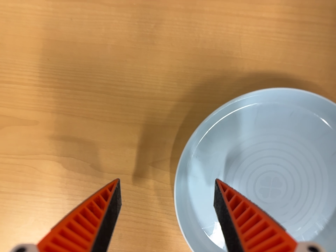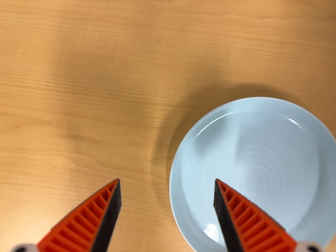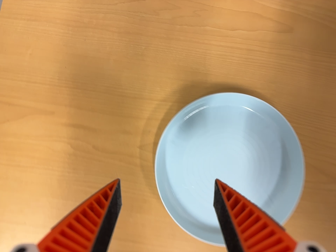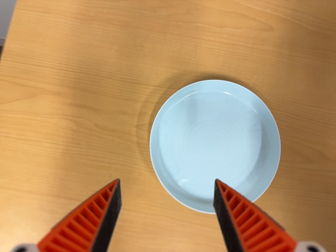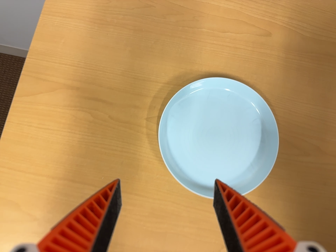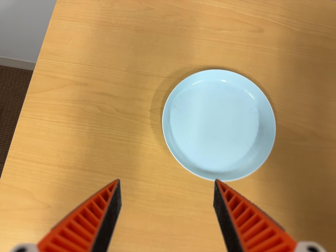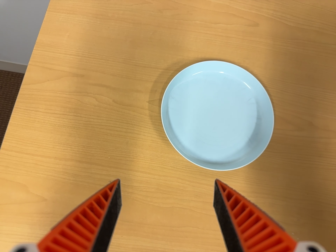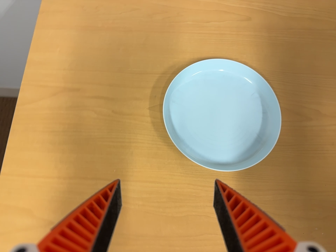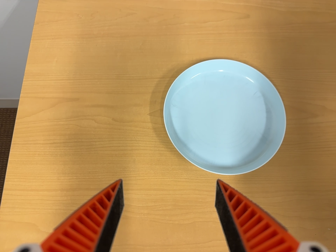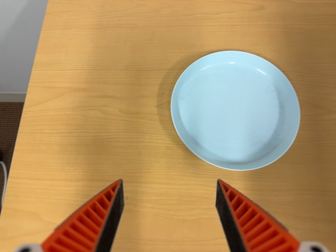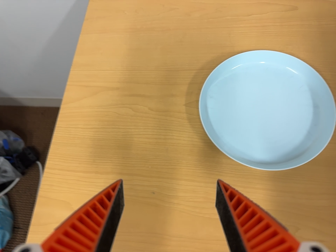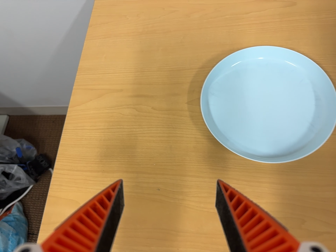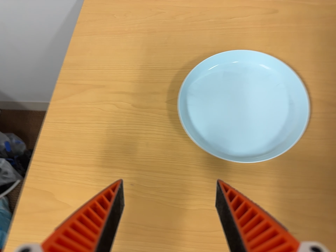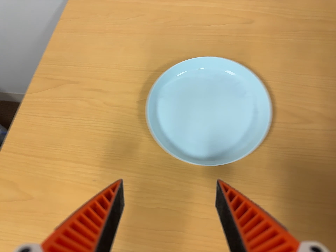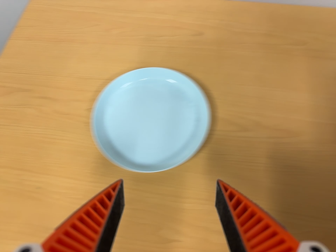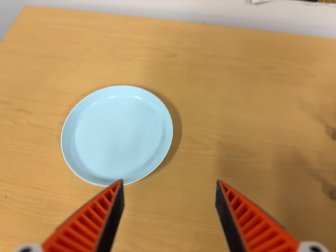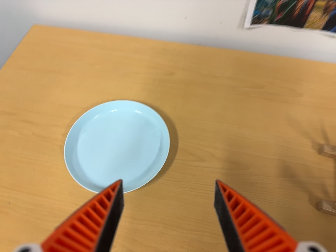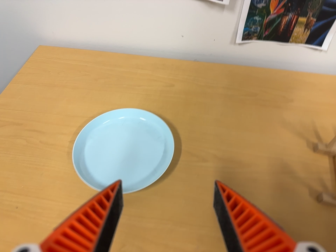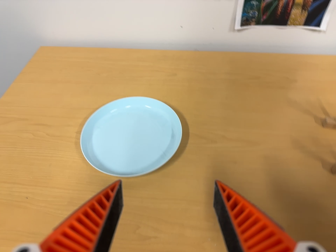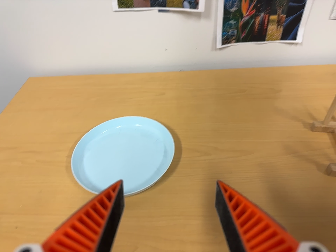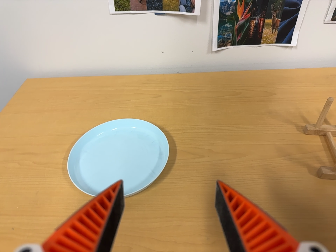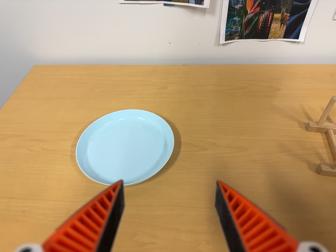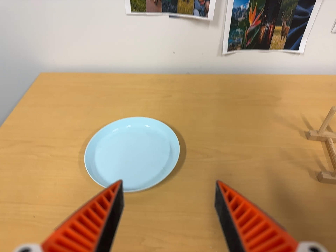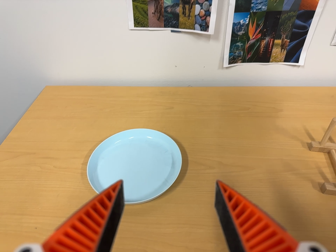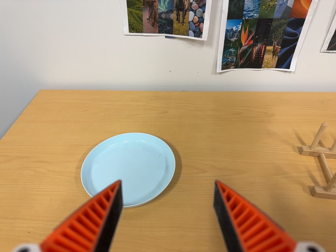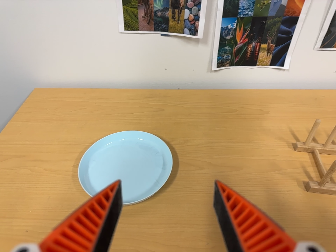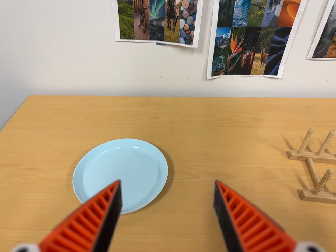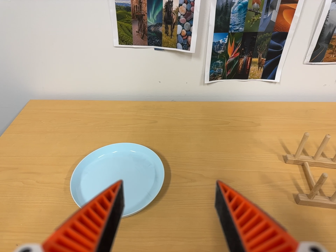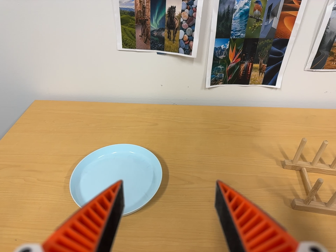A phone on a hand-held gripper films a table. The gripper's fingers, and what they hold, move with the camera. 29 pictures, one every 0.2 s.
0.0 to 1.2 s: The camera travels toward the bottom of its view and backward, about 26 cm. Its aim tips toward the top of its view by about 20 degrees.
1.2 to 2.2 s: The camera pans to its left by about 15 degrees. It rolls about its line of sight by about 10 degrees, and the scene rotates counterclockwise.
2.2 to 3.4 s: The camera travels to its right and backward, about 20 cm, so close, fixed things drift to the left. Its aim tips toward the top of its view by about 15 degrees, and the scene shifts downward.
3.4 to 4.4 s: The camera travels toward the bottom of its view, about 6 cm.
4.4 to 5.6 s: The camera shifts only a little, or ends up much as it began.
The film runs backward here.
